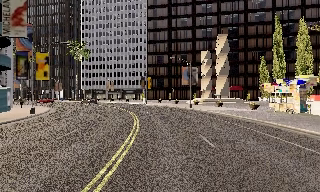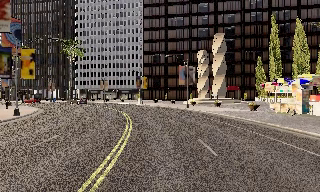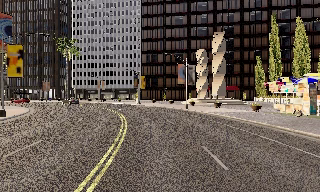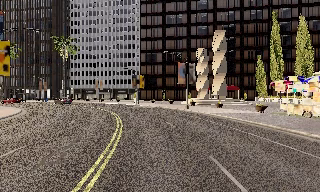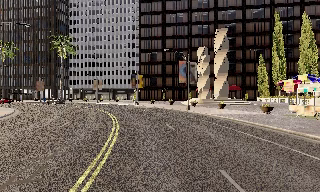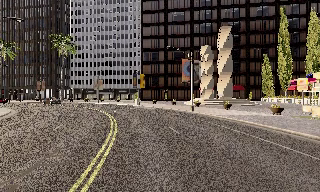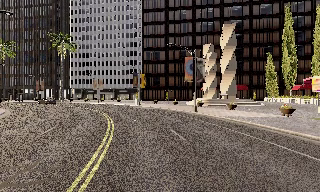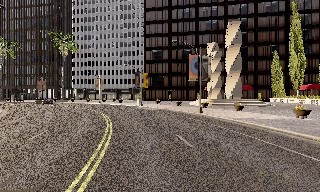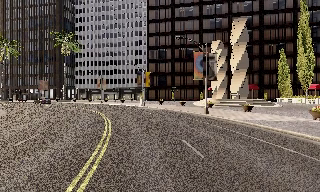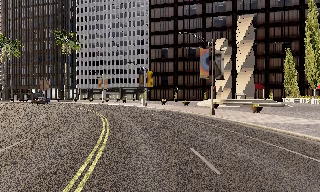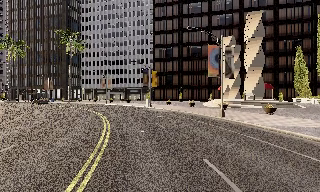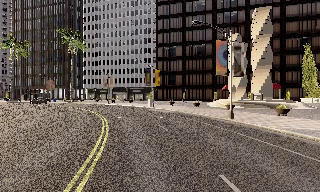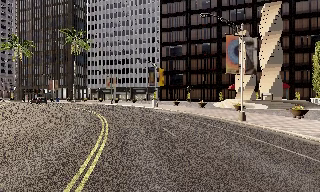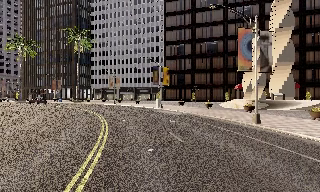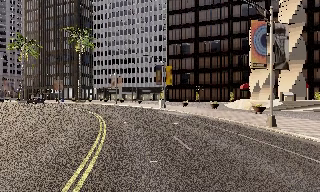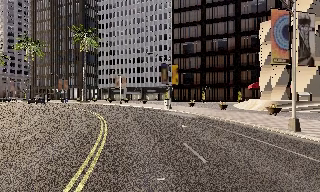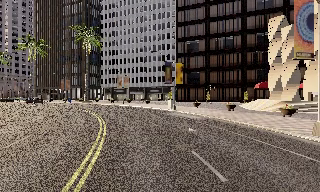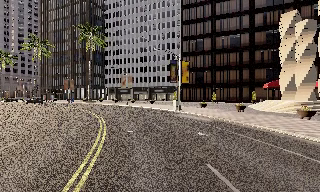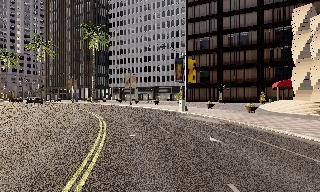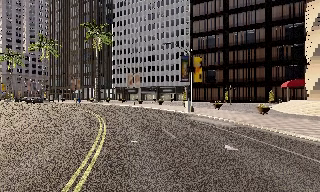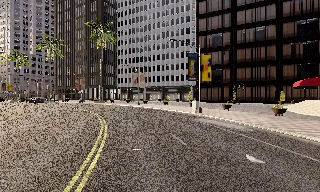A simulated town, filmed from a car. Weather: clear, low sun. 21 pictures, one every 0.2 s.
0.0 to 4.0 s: The camera pans to its left, which is counterclockwise from overhead, by about 15 degrees. It travels forward, about 20 m, so what stands in front looms larger.
The film runs forward here.
